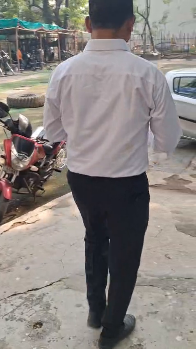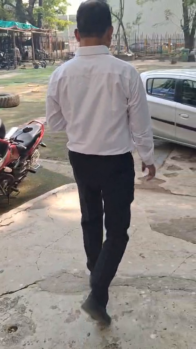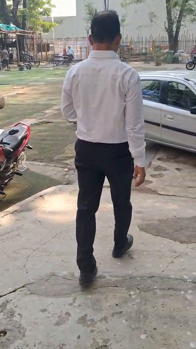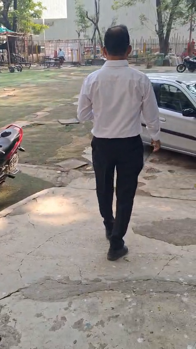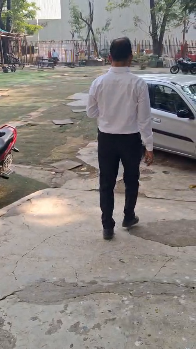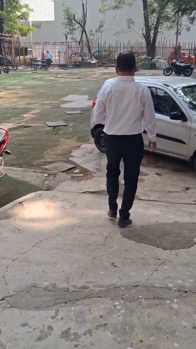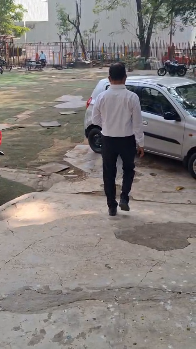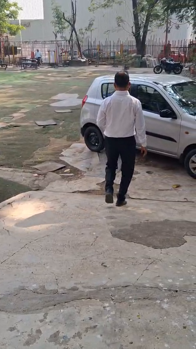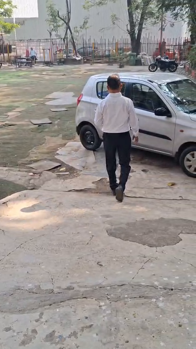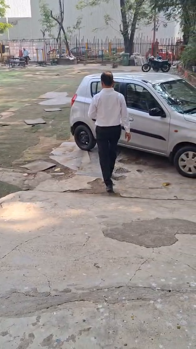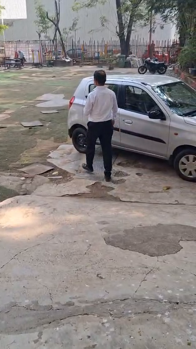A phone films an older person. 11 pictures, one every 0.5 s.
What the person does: Going down stairs.
